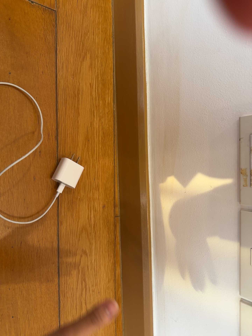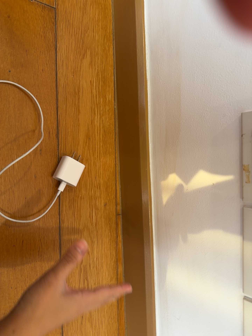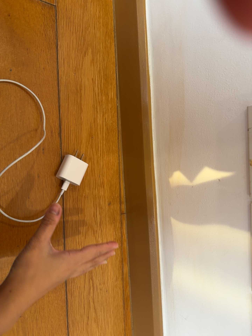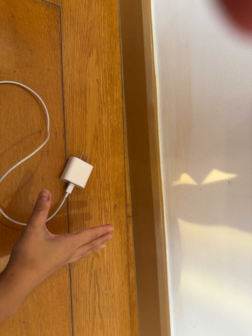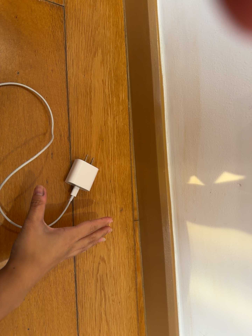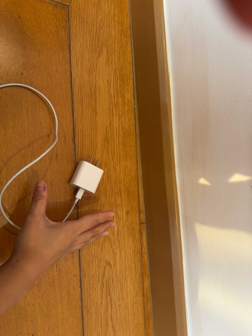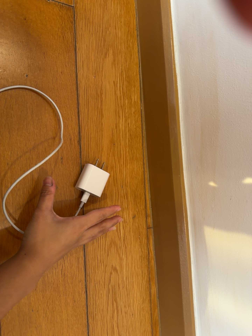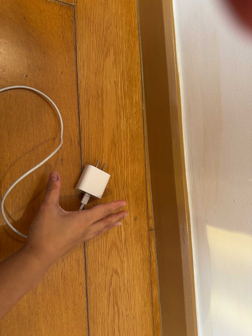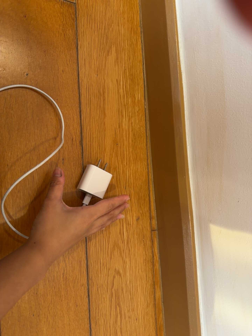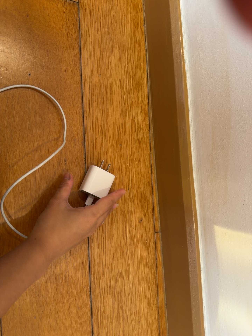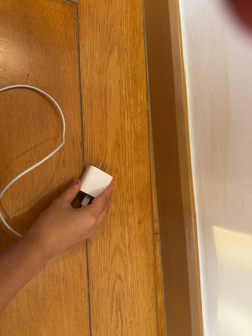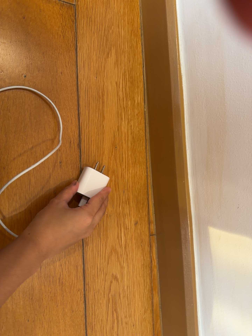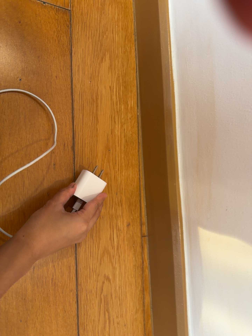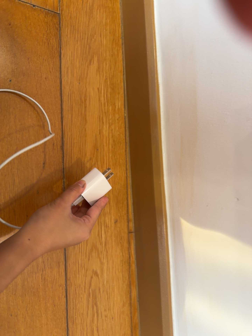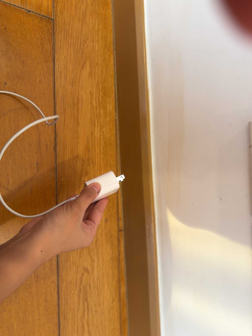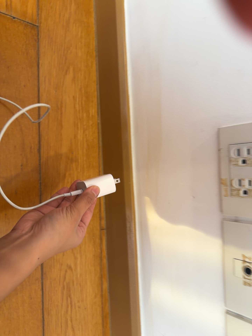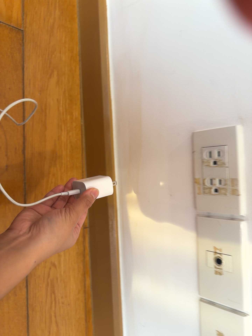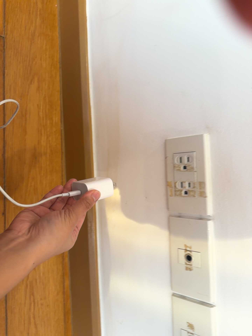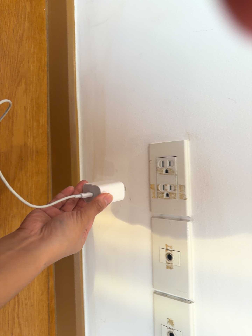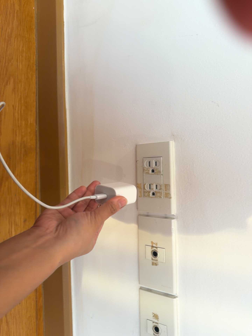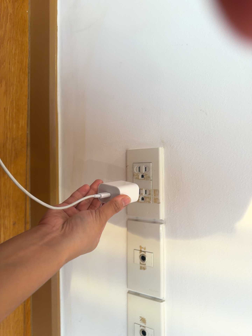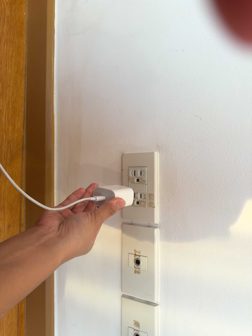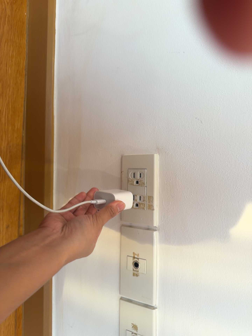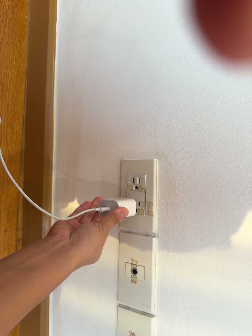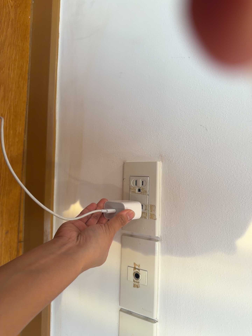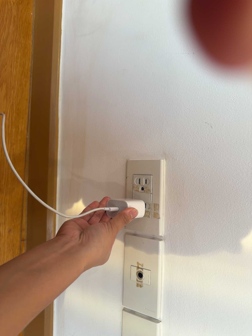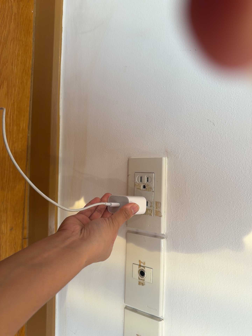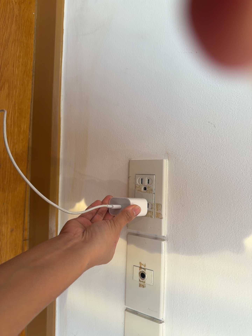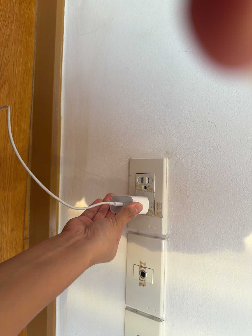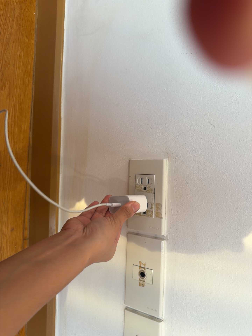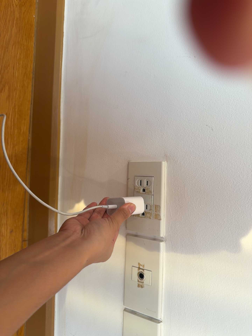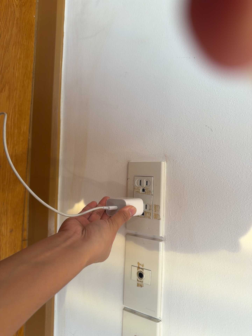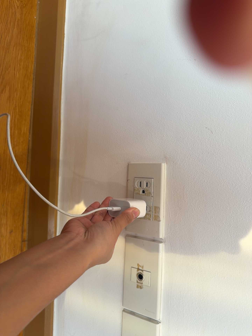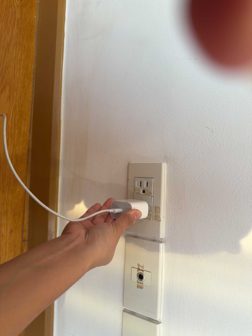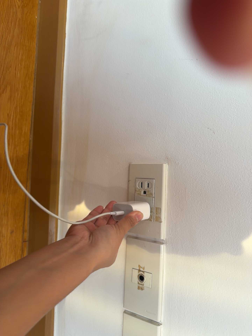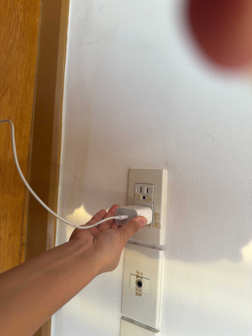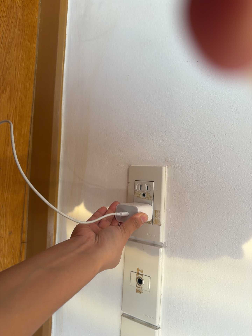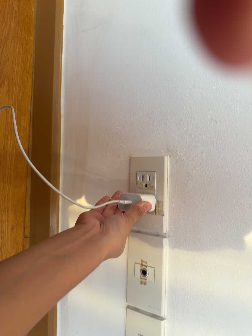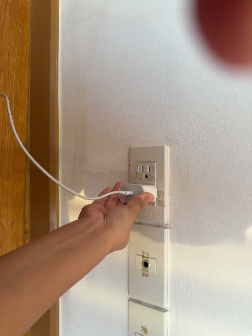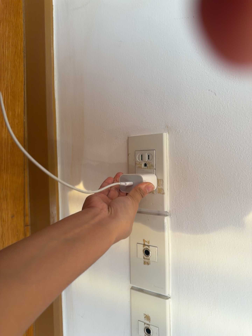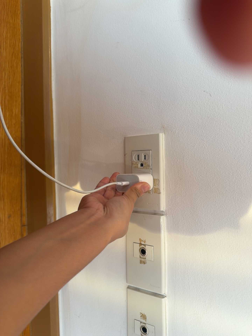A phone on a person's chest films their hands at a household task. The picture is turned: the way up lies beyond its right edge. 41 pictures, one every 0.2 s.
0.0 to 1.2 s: The camera travels forward, about 5 cm, so what stands in front looms larger.
1.2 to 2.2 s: The camera shifts only a little, or ends up much as it began.
2.2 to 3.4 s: The camera pans to its right by about 20 degrees. It travels backward, about 12 cm, so what stands in front gets smaller.
3.4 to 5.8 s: The camera shifts only a little, or ends up much as it began.
5.8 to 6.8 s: The camera keeps its place and its aim.
6.8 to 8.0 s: The camera shifts only a little, or ends up much as it began.
The film runs forward here.
